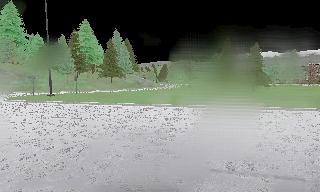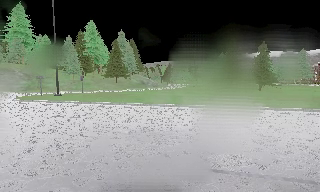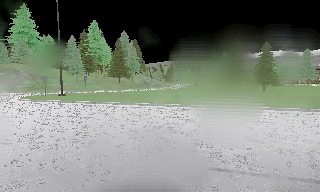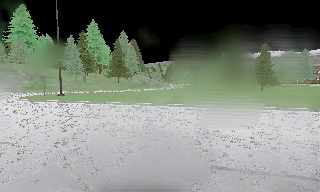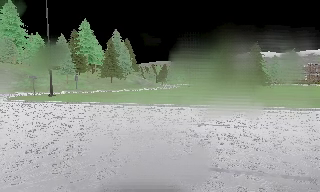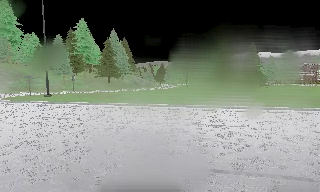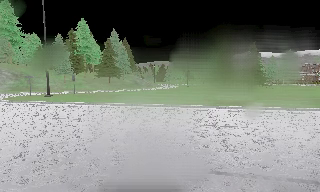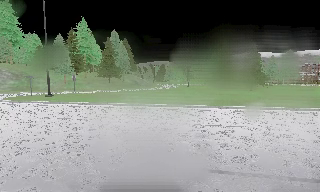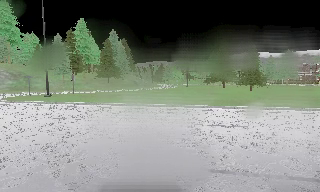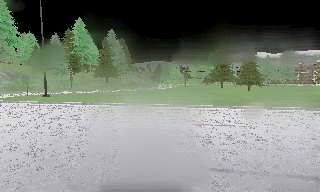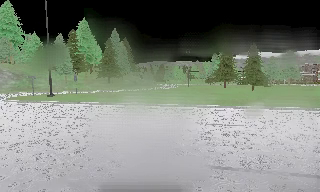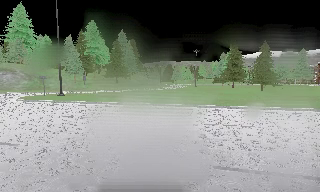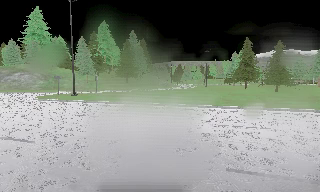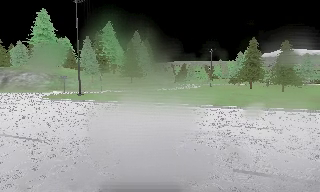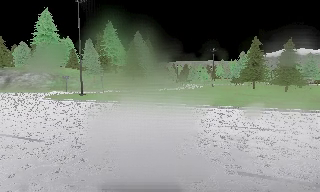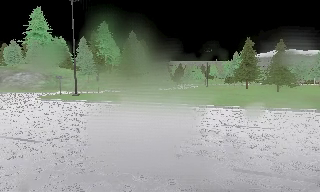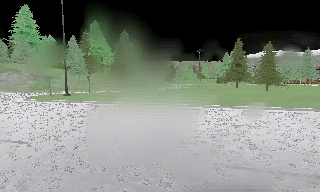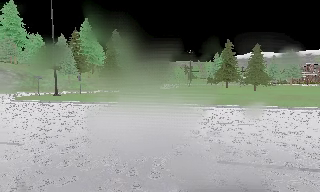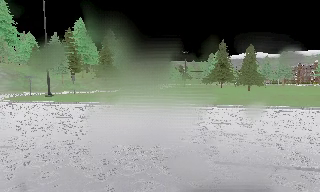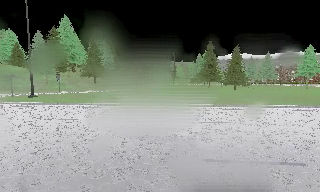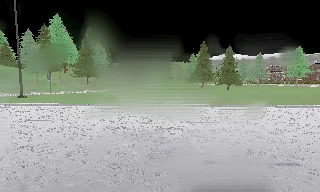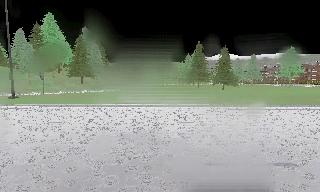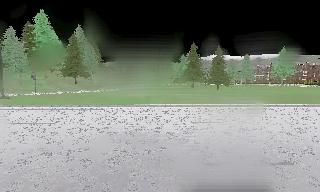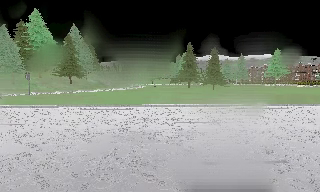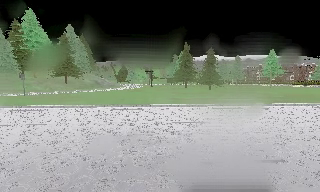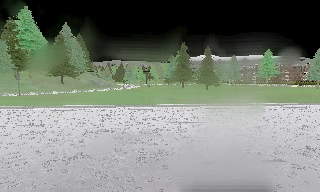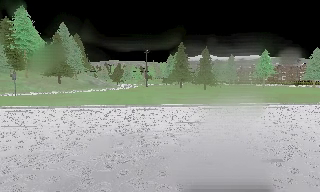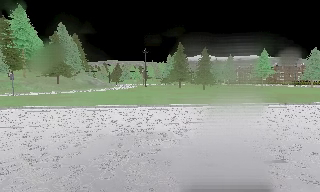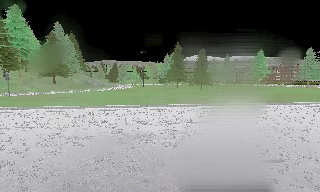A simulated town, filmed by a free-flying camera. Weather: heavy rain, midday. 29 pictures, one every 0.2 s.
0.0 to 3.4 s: The camera travels to its left, about 1 m, so close, fixed things drift to the right.
3.4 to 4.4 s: The scene slides to the left, as the camera pans about 10 degrees to its right.
4.4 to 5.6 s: The camera shifts only a little, or ends up much as it began.
The film runs backward here.
